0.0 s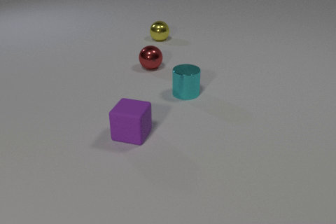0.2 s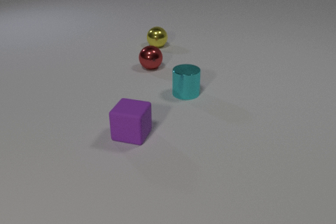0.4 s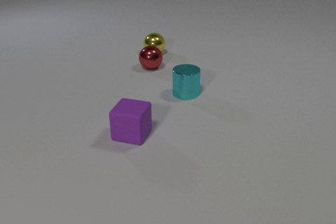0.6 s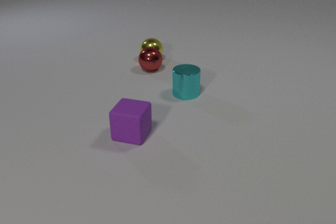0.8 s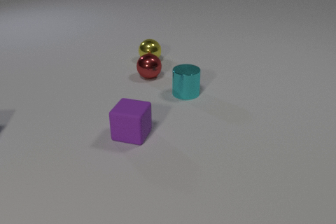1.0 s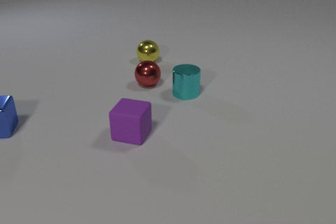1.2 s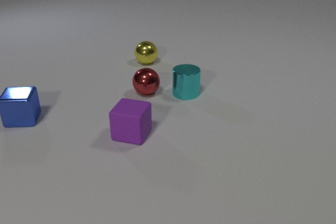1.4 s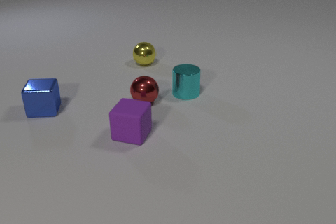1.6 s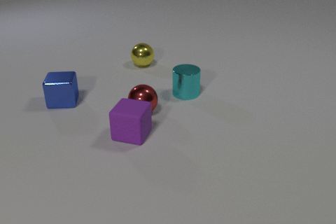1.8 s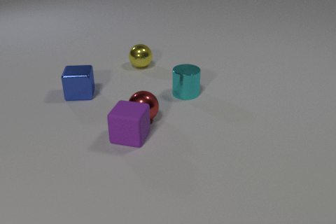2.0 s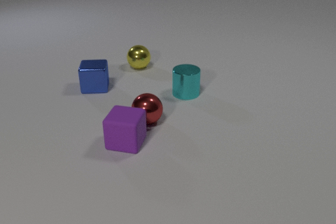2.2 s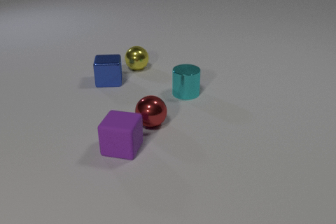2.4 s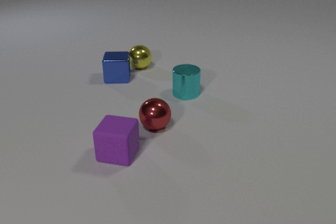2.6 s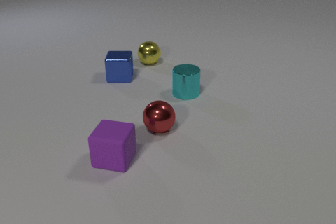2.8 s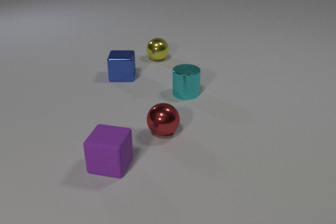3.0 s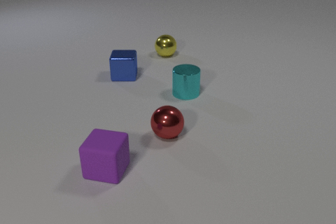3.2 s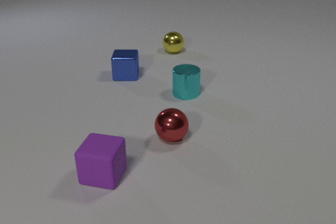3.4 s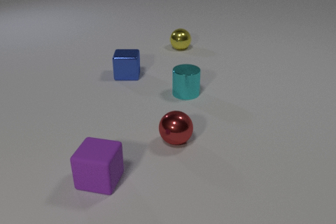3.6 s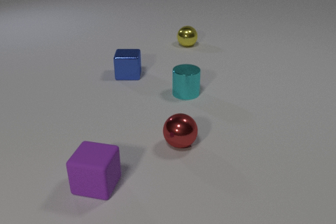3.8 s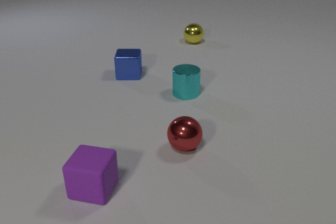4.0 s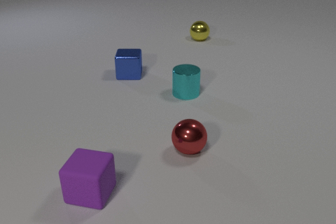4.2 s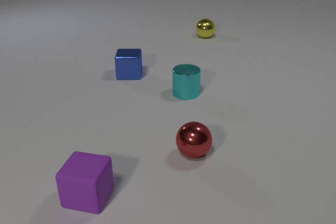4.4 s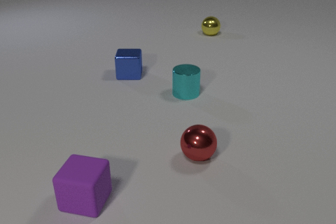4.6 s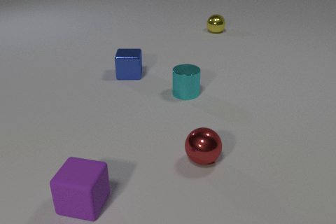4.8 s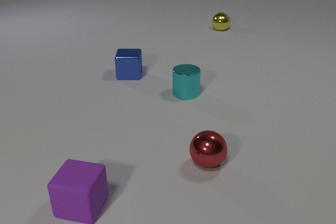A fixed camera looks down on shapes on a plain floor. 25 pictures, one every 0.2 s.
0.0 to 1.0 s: The yellow metal sphere rolls toward the camera. The red metal sphere rolls toward the camera. The blue metal cube comes in at the left edge, slides to the right and away from the camera. The yellow metal sphere and the red metal sphere collide.
1.0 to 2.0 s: The yellow metal sphere rolls toward the camera and to the left. The red metal sphere rolls toward the camera. The purple rubber cube slides toward the camera. The blue metal cube slides to the right and away from the camera. The red metal sphere and the purple rubber cube collide.
2.0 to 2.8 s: The yellow metal sphere rolls away from the camera and to the right. The red metal sphere rolls toward the camera and to the right. The purple rubber cube slides toward the camera and to the left. The blue metal cube slides to the right and away from the camera. The yellow metal sphere and the blue metal cube collide.
2.8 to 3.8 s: The yellow metal sphere rolls away from the camera and to the right. The red metal sphere rolls toward the camera and to the right. The purple rubber cube slides toward the camera and to the left. The blue metal cube slides to the right.
3.8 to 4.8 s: The yellow metal sphere rolls away from the camera and to the right. The red metal sphere rolls toward the camera and to the right. The purple rubber cube slides toward the camera and to the left.
How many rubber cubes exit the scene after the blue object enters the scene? 0.
How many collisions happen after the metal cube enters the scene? 2.
What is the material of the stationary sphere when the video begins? metal.
